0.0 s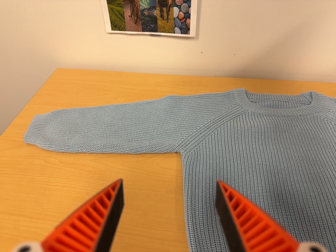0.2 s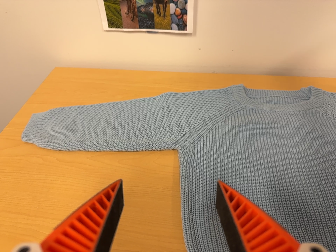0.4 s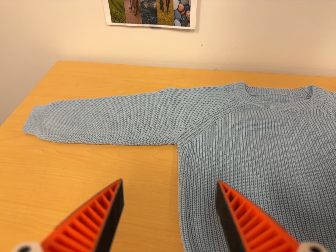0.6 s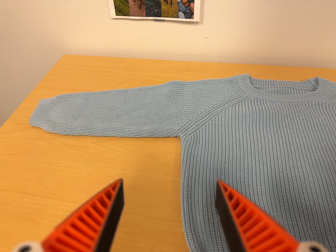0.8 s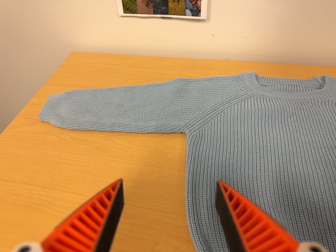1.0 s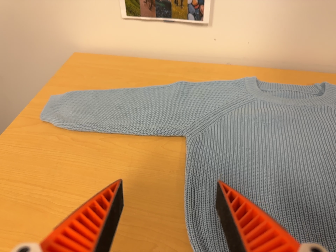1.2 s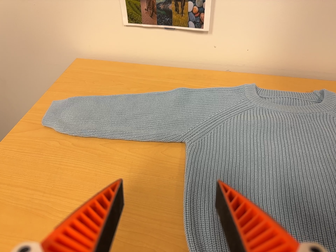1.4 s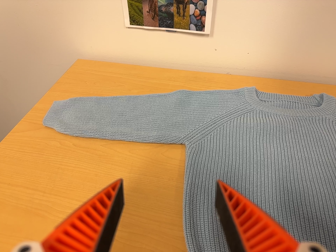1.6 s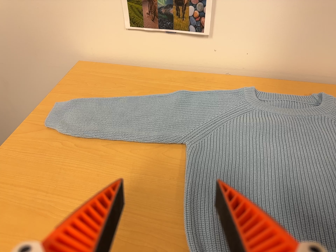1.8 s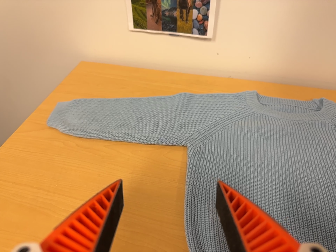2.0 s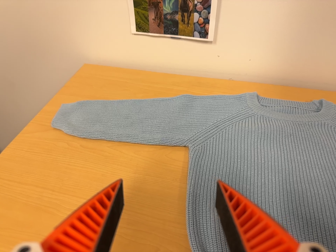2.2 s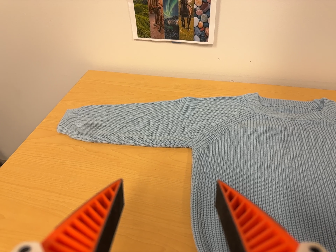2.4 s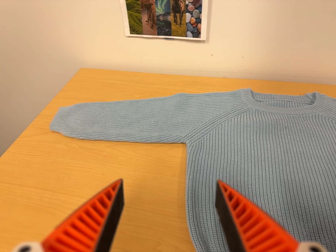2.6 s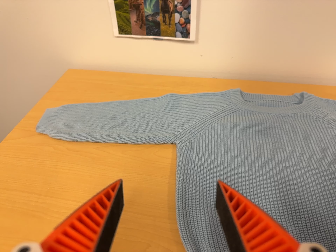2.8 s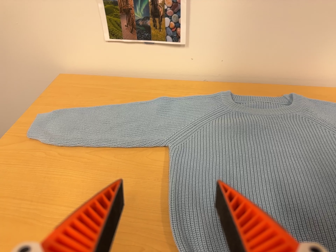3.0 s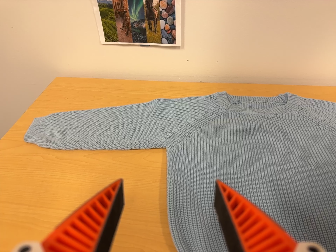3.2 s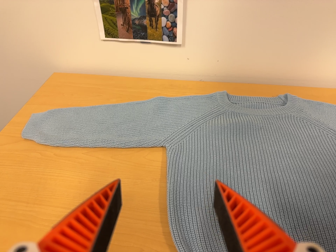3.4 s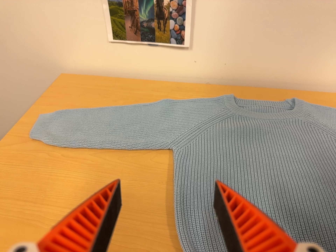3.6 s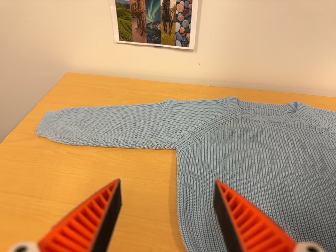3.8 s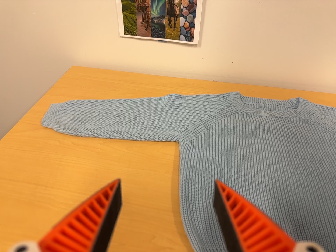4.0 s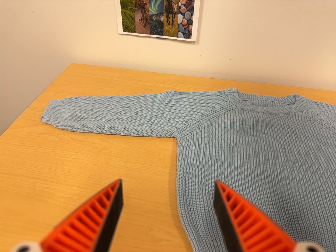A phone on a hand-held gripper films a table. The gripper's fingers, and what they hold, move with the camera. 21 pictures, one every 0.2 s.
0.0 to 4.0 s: The camera travels backward and toward the bottom of its view, about 8 cm, so what stands in front gets smaller.
The film runs backward here.
